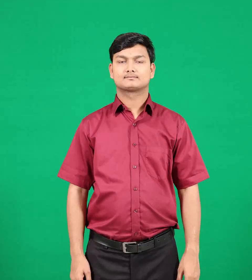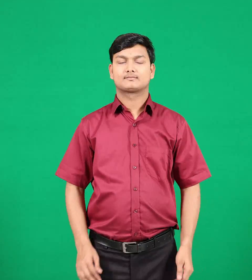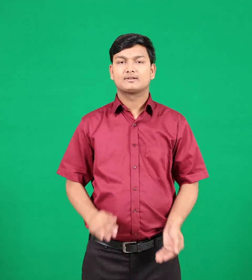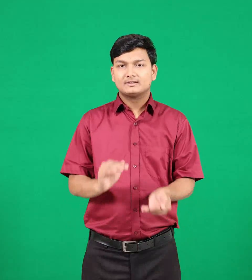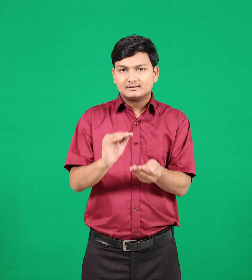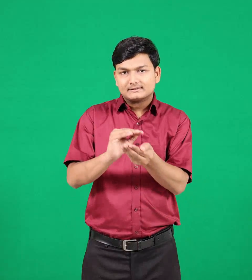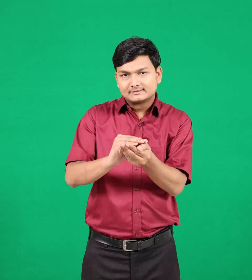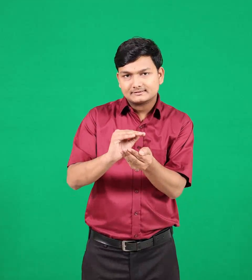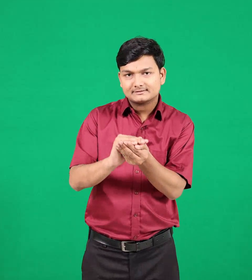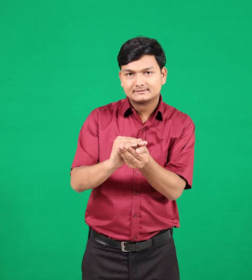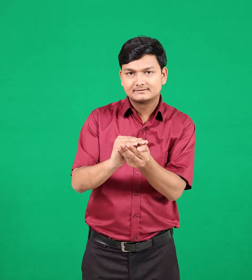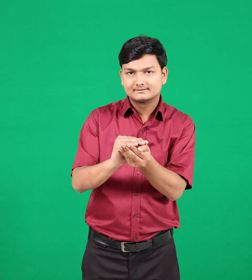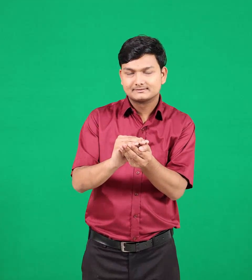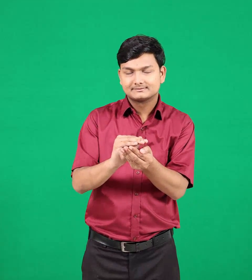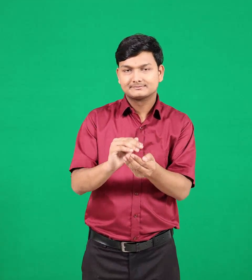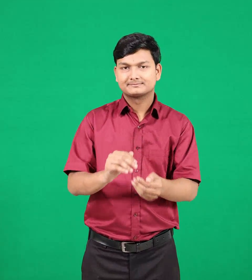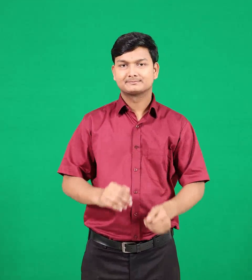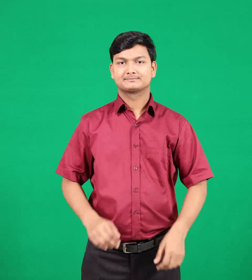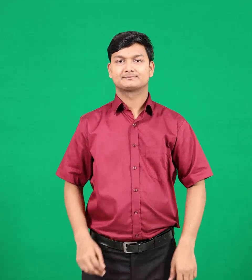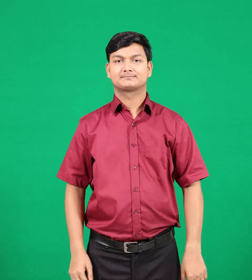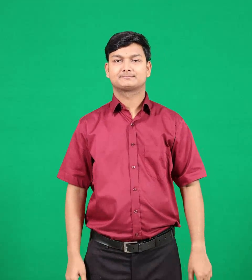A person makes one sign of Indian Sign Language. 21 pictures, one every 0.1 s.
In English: keep
